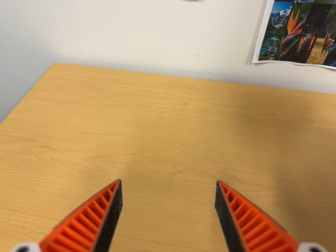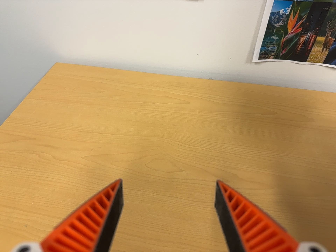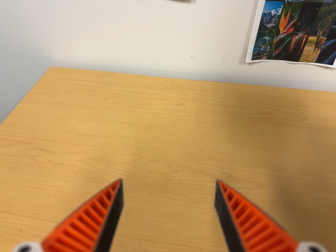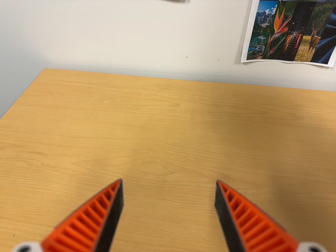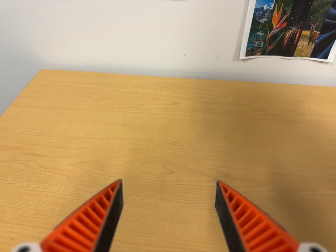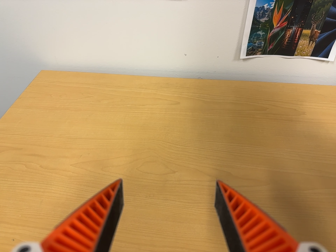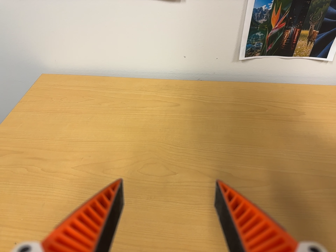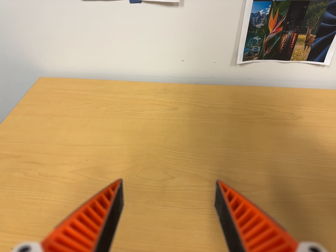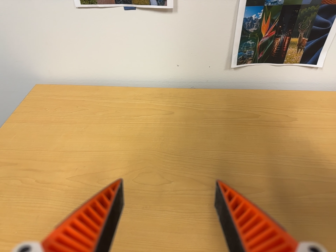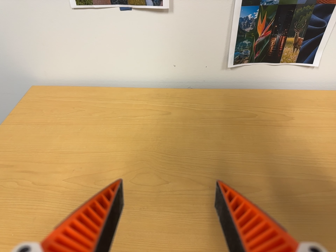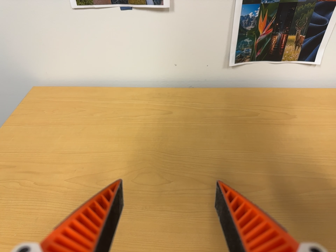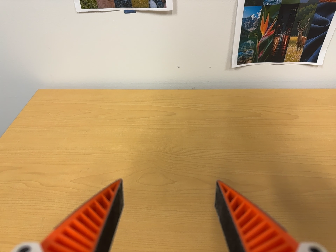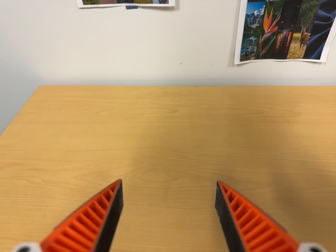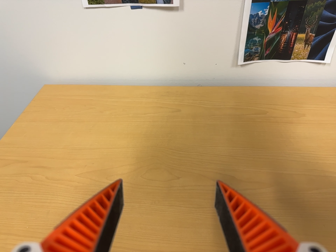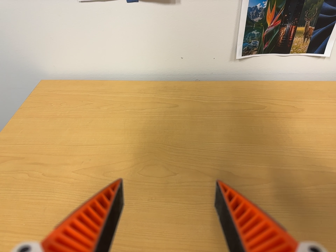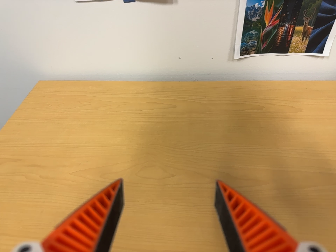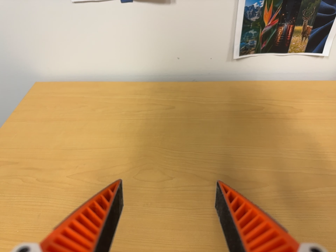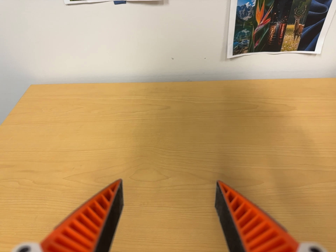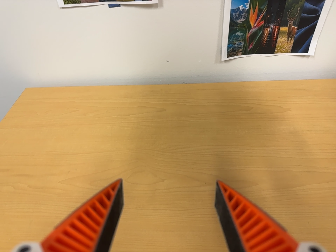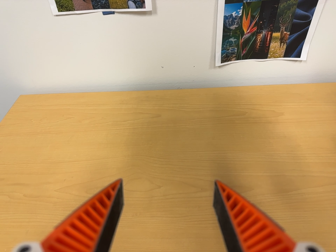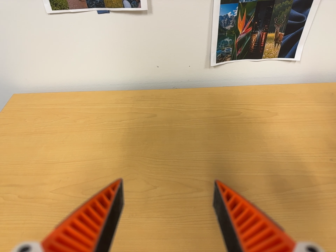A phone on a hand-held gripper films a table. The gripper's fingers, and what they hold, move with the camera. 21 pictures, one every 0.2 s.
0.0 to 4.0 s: The camera rolls about its line of sight by about 10 degrees, and the scene rotates counterclockwise.
The film runs backward here.
